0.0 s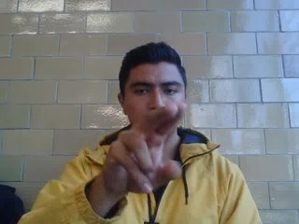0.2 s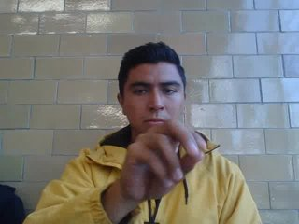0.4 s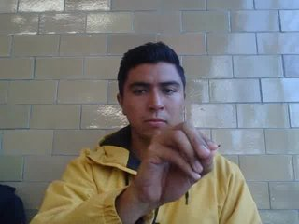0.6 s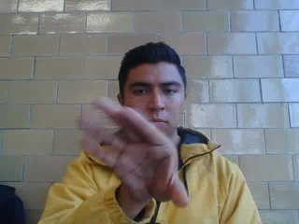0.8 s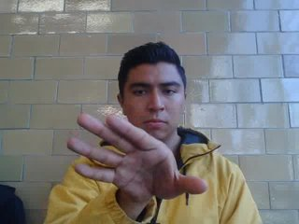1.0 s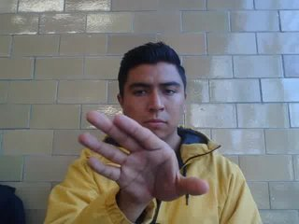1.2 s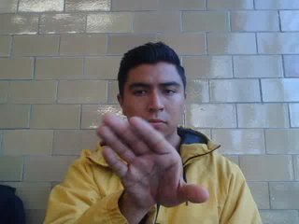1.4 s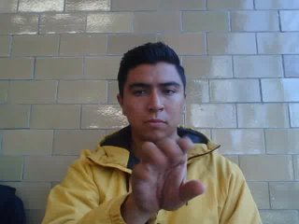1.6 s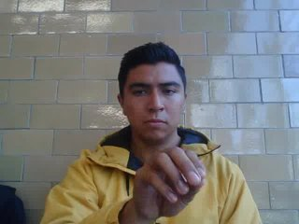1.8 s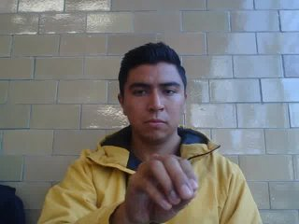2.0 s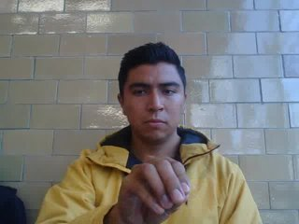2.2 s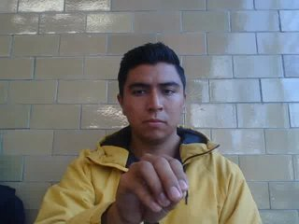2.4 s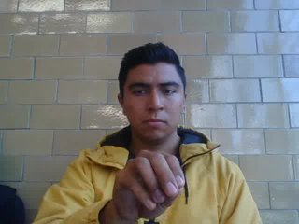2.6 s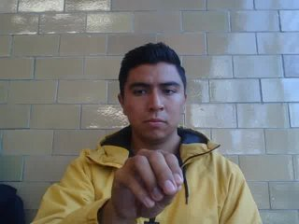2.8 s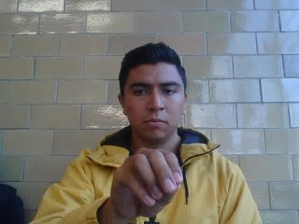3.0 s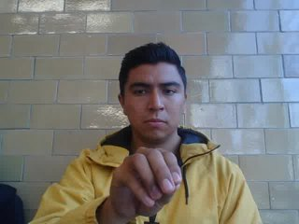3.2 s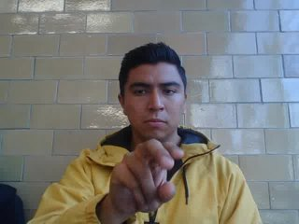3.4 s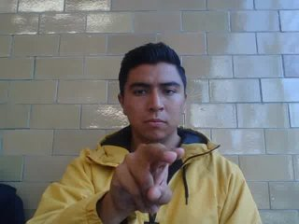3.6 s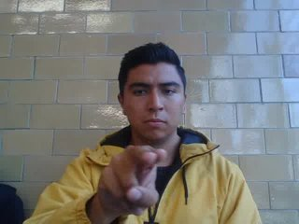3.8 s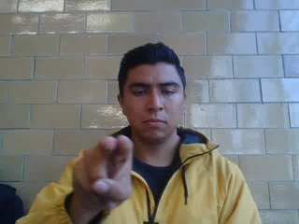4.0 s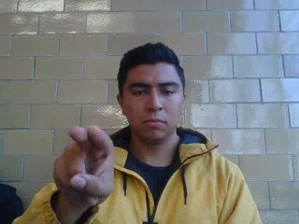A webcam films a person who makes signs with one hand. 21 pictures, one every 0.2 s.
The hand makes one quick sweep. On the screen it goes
to the left.
0.2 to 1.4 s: On the screen the hand sweeps to the left. The name of the sign: Throw right.
1.5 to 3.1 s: Non-gesture.
3.2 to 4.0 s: Pointing with two fingers.
